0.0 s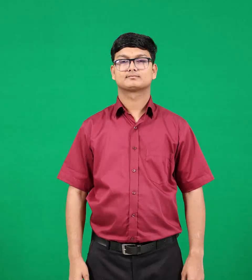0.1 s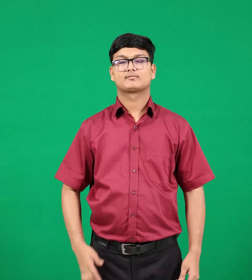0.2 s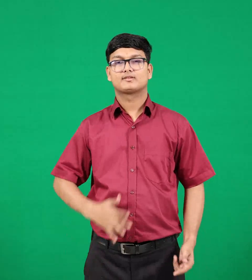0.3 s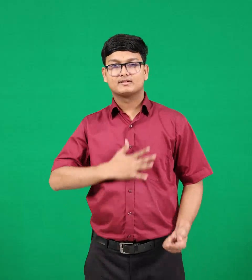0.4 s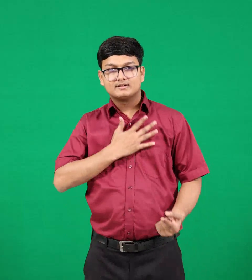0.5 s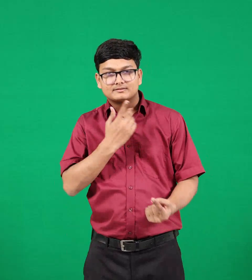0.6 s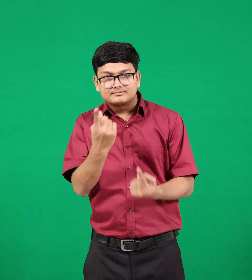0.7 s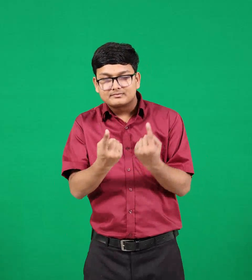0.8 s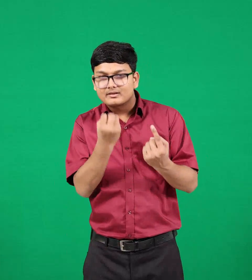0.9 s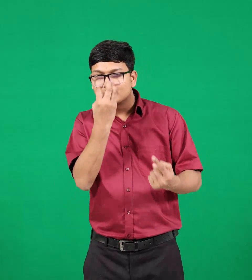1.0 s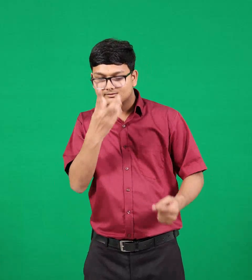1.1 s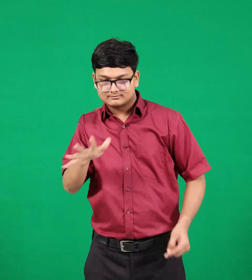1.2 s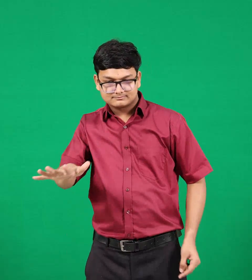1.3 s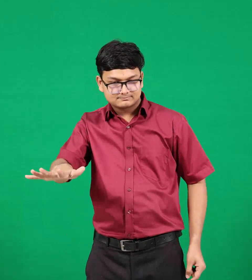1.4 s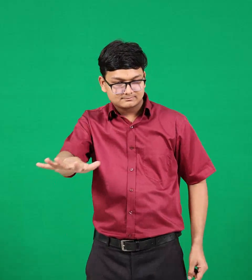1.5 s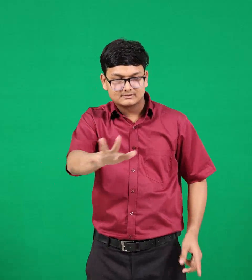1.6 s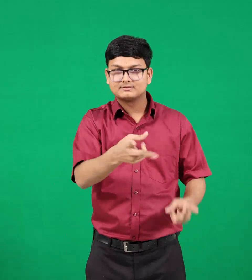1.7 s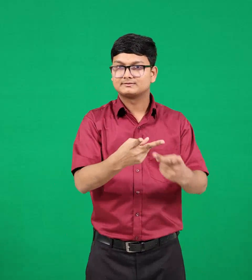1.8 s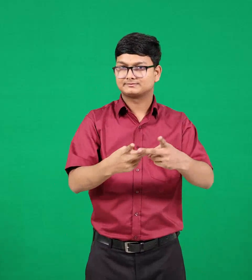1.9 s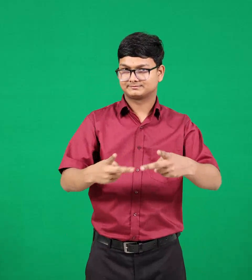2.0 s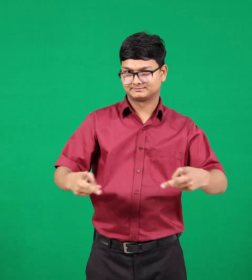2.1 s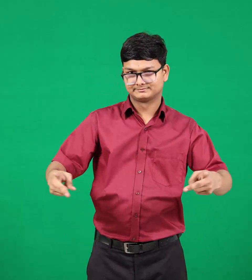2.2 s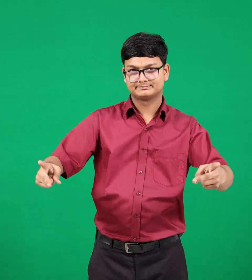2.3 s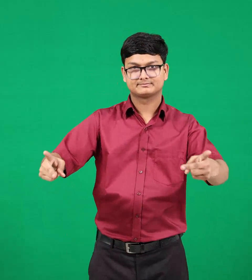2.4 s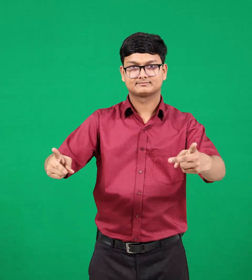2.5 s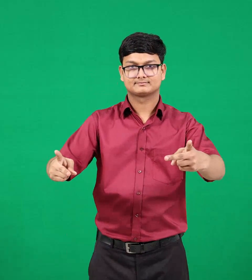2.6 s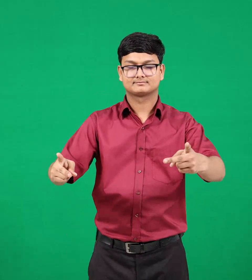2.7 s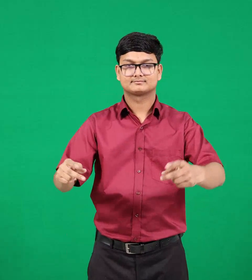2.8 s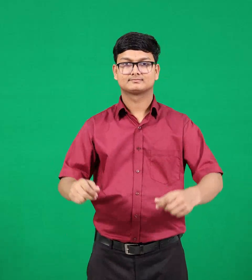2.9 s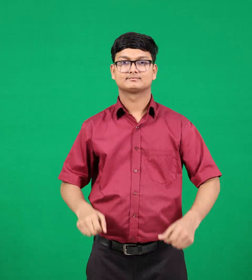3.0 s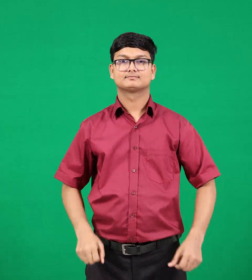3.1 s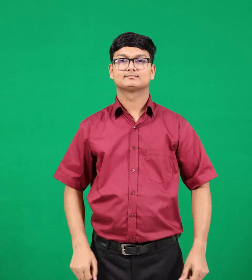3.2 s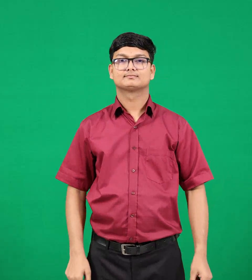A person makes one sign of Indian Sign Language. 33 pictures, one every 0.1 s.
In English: garden
